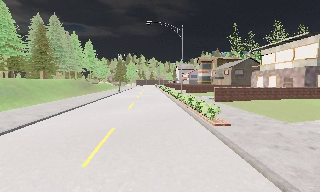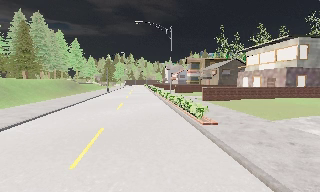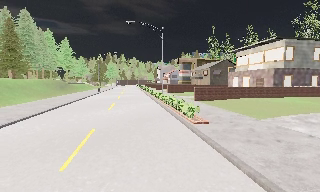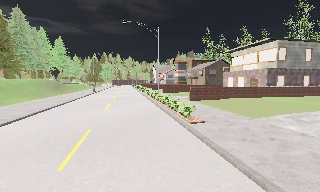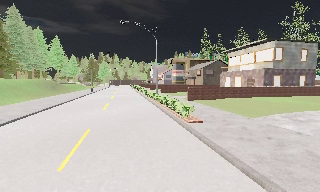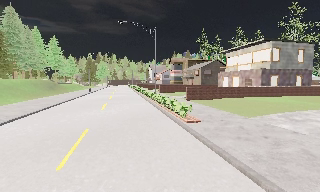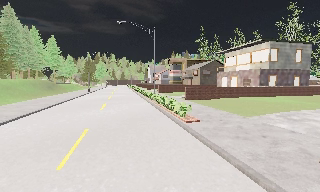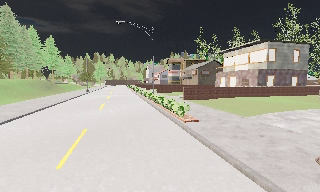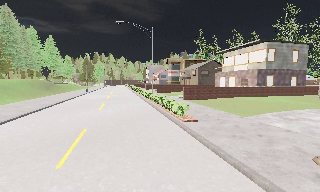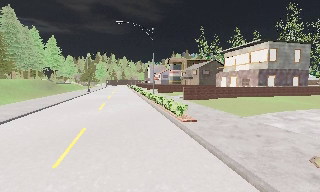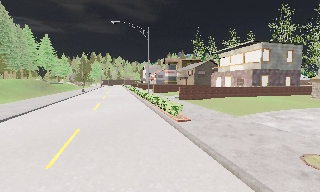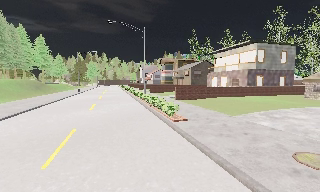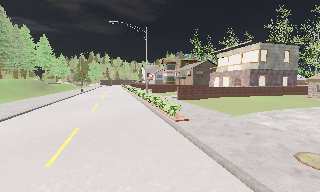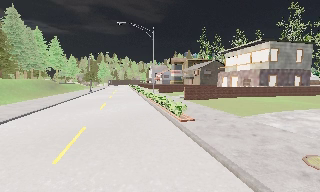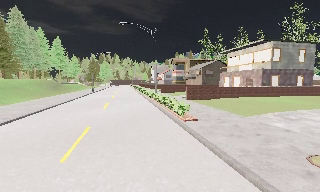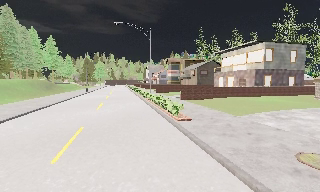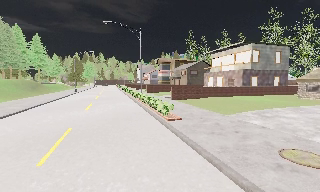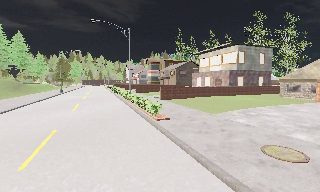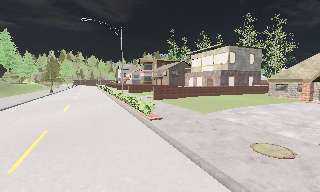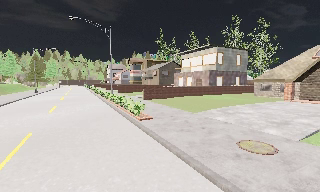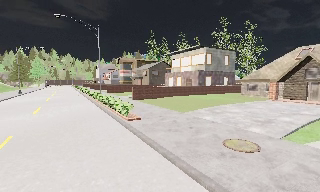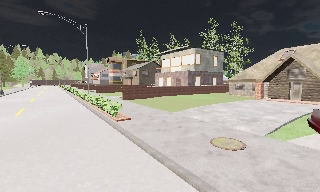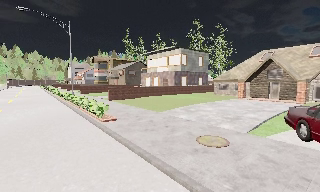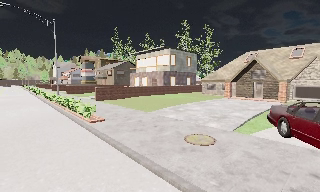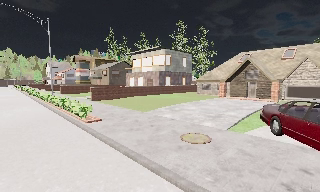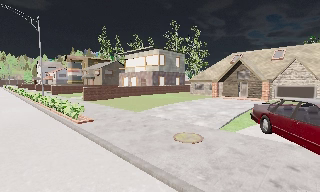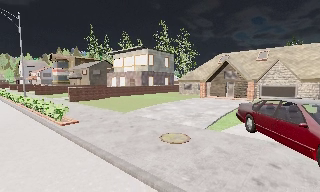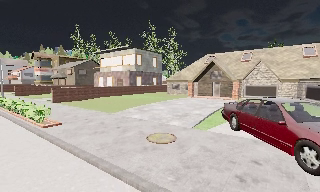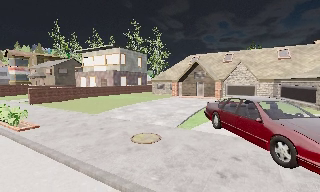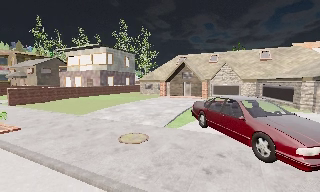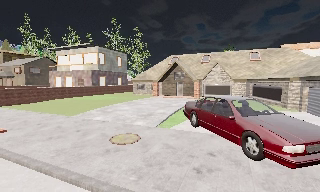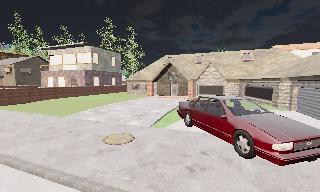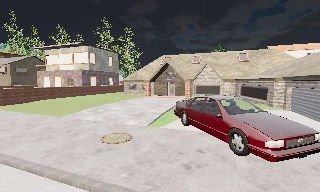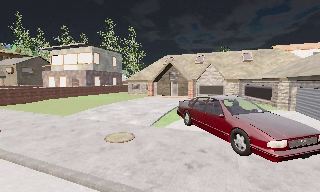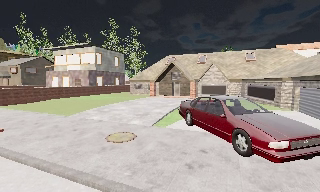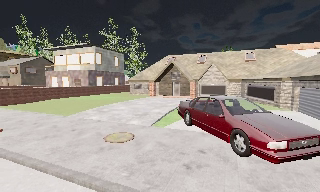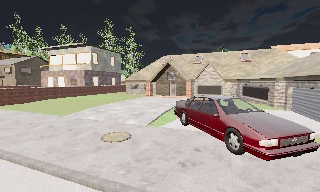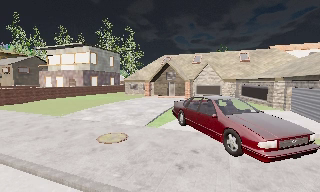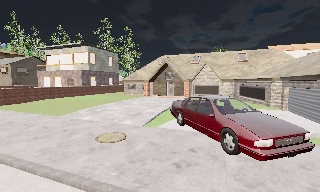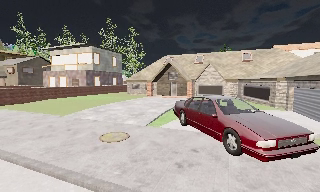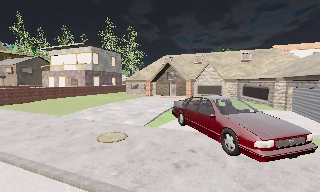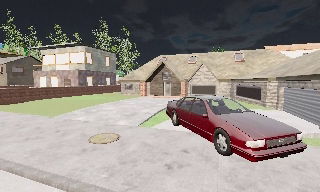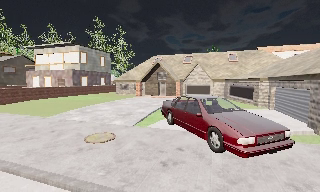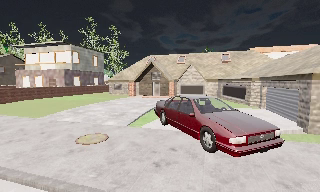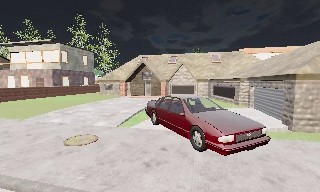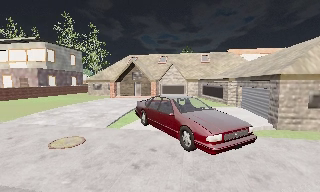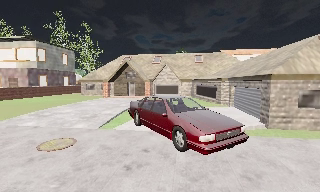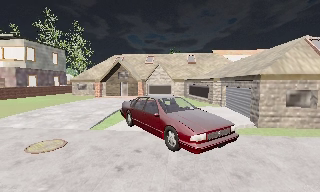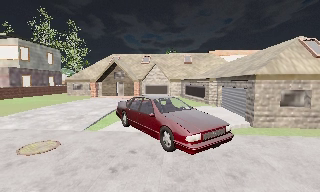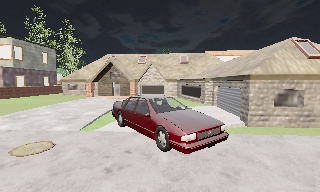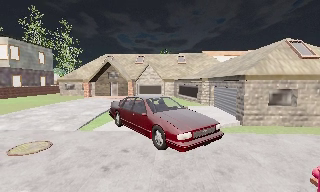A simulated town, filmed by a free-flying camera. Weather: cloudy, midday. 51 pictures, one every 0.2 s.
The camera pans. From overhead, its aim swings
clockwise.
The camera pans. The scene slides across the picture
to the left.
0.0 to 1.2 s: The camera pans to its right, which is clockwise from overhead, by about 10 degrees.
1.2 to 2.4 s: The camera shifts only a little, or ends up much as it began.
2.4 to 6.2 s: The scene slides to the left, as the camera pans about 50 degrees to its right. It travels to its right, about 1 m, so close, fixed things drift to the left.
6.2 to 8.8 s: The camera shifts only a little, or ends up much as it began.
8.8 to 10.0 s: The camera pans to its right, which is clockwise from overhead, by about 10 degrees.
The film runs backward here.
